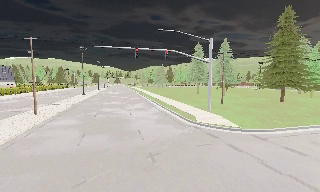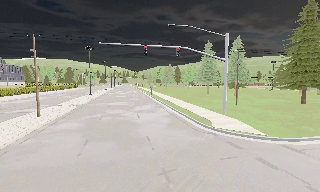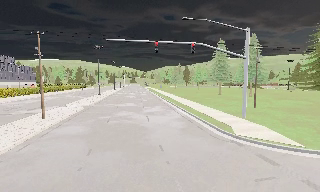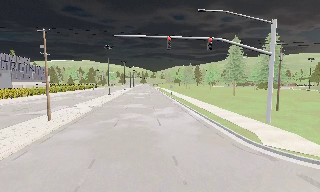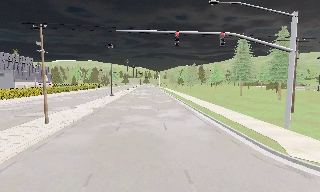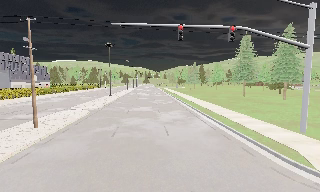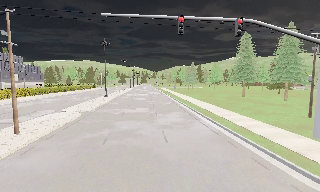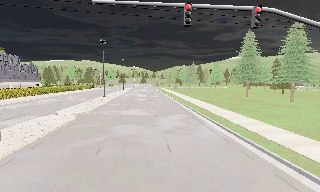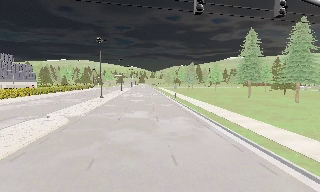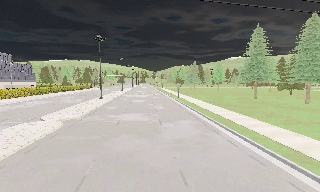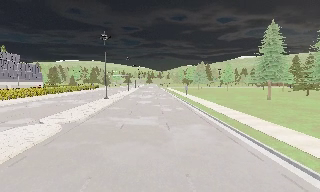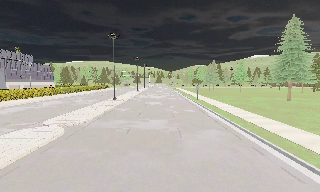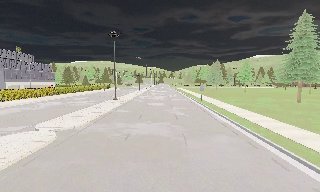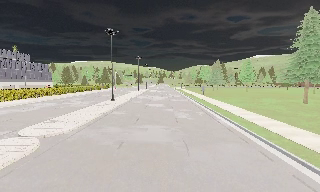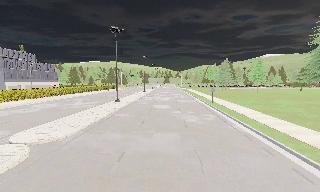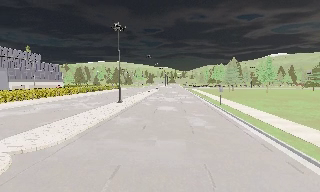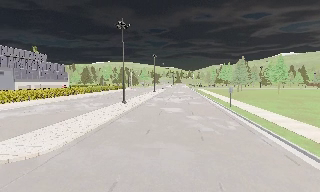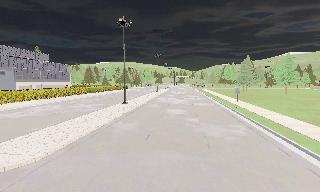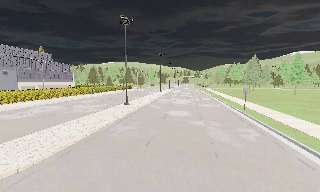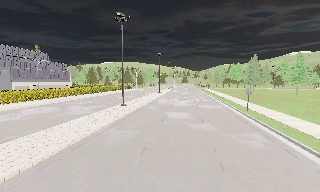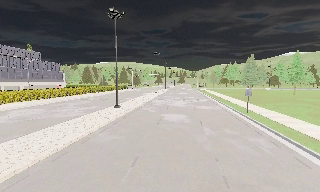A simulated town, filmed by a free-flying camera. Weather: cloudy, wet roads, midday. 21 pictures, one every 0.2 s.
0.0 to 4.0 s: The camera swings to its left by about 20 degrees, and the scene slides to the right. It travels forward, about 25 m, so what stands in front looms larger.
The film runs forward here.
